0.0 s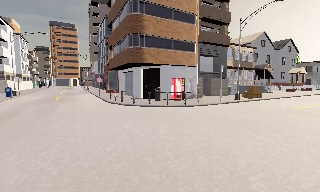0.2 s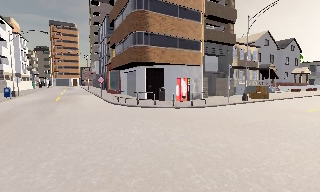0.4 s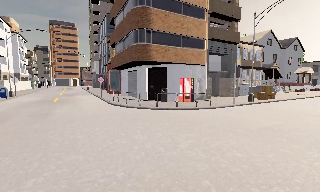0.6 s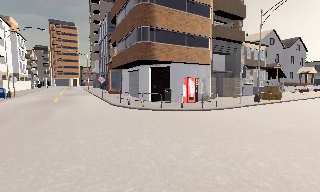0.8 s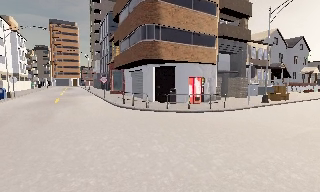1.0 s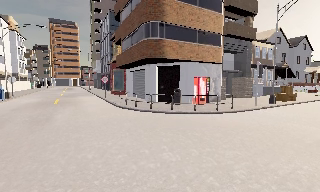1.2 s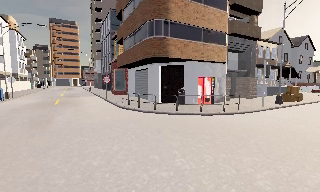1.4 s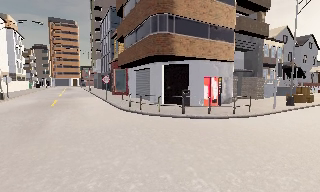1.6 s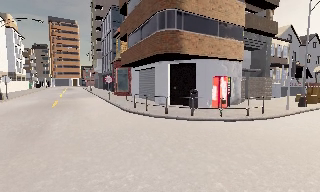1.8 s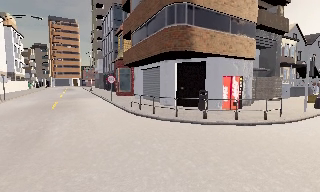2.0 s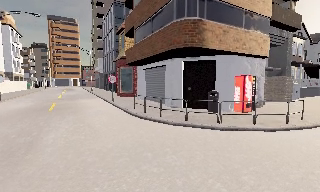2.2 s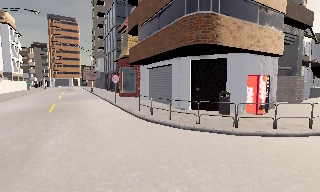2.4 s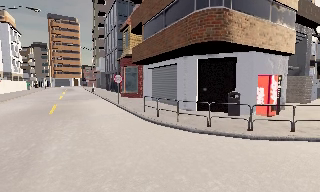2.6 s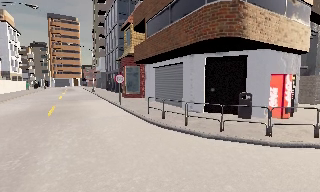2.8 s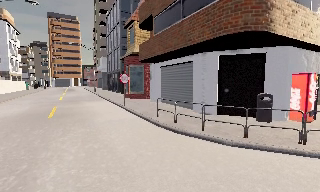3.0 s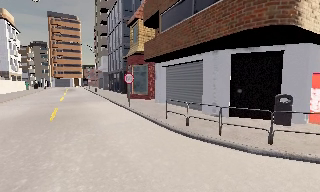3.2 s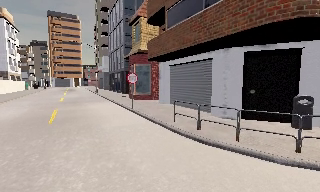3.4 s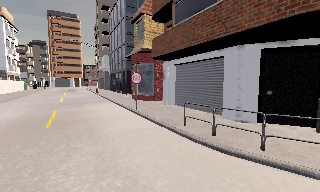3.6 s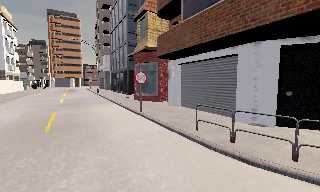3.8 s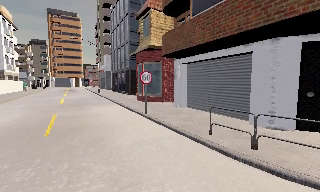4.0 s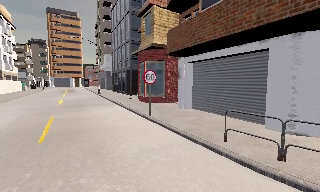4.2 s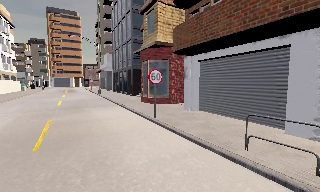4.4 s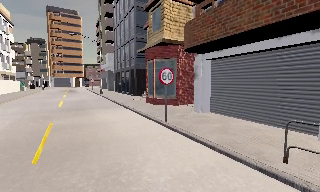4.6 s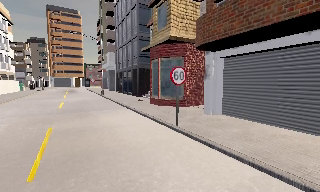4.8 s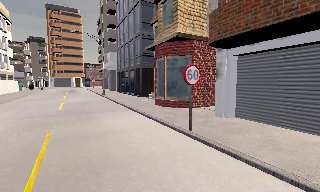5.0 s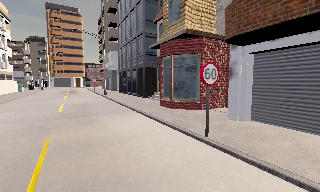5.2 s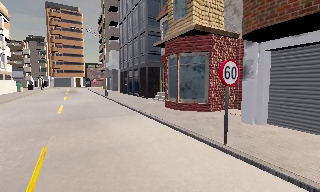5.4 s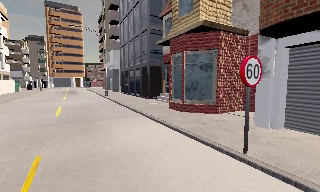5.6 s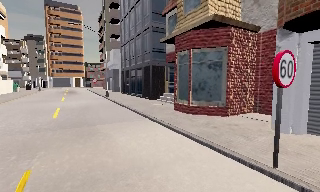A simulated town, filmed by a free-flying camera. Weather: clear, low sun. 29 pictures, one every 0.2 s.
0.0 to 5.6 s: The camera travels forward and to its left, about 18 m, so what stands in front looms larger.
The film runs forward here.
